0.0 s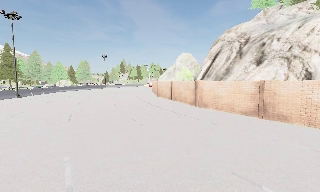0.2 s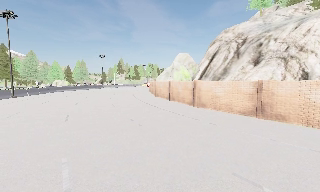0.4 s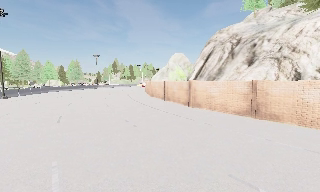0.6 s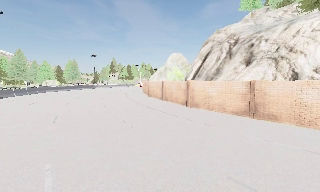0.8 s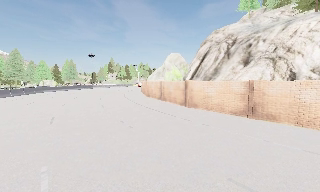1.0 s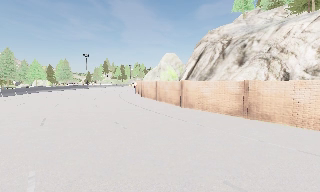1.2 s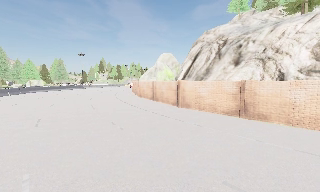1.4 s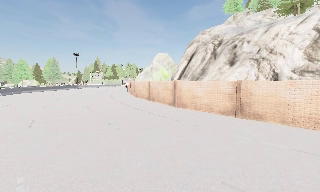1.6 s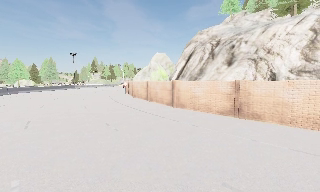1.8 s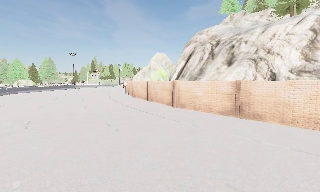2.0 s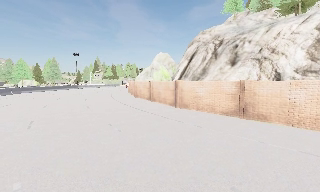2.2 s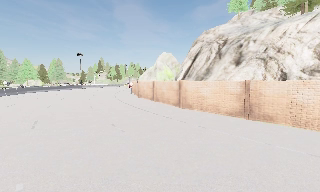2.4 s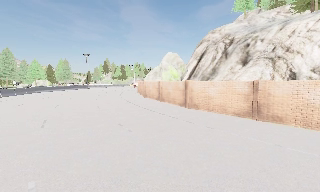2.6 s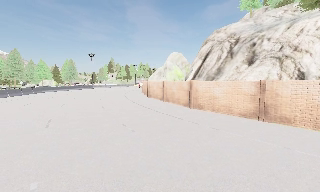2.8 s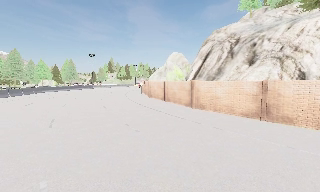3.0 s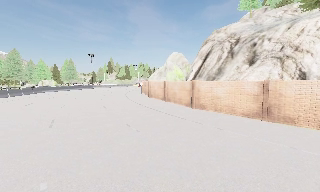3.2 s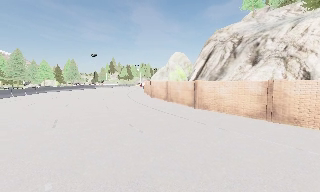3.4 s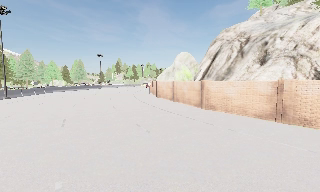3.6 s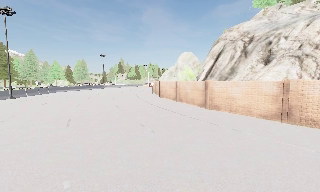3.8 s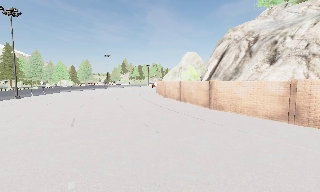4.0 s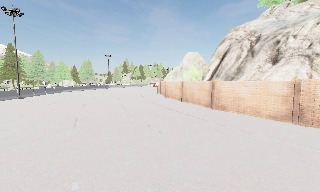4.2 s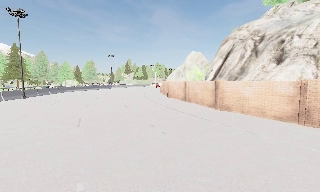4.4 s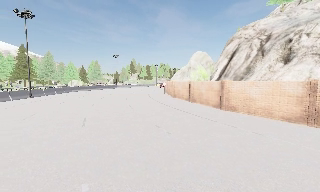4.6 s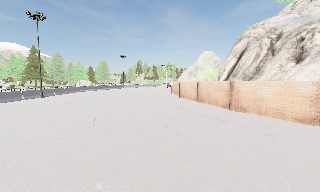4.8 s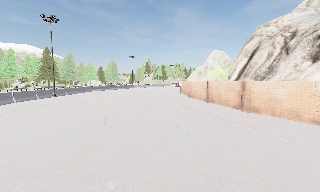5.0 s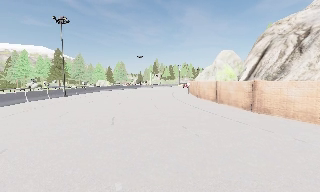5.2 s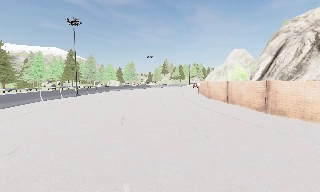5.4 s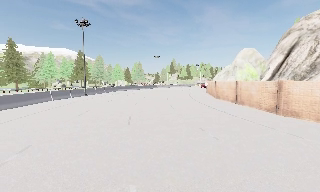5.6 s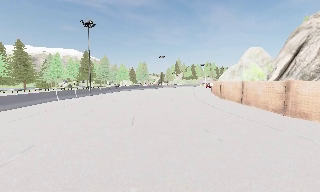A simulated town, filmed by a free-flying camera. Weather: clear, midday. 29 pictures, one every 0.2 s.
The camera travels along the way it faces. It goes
forward.
0.0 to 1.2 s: The camera travels forward, about 0.5 m, so what stands in front looms larger.
1.2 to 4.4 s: The camera travels to its left and forward, about 1.5 m, so close, fixed things drift to the right.
4.4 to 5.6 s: The scene slides to the right, as the camera pans about 15 degrees to its left.
The film runs forward here.
